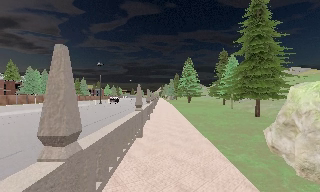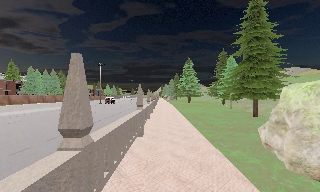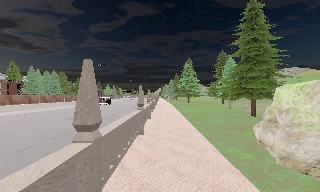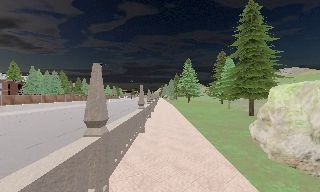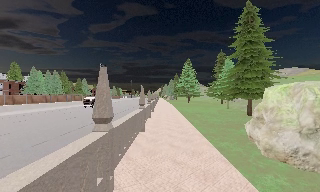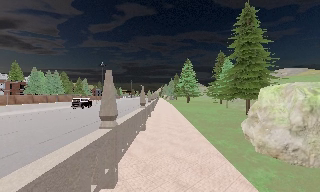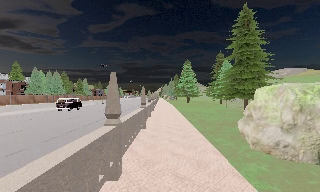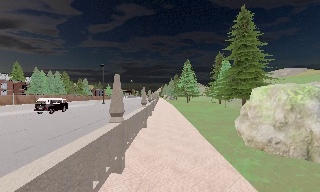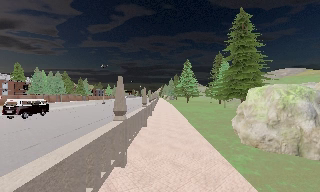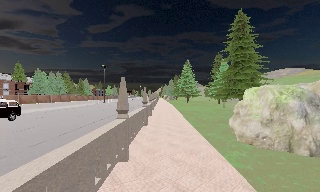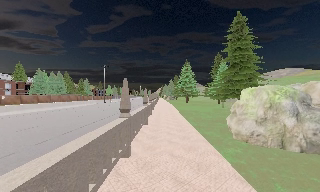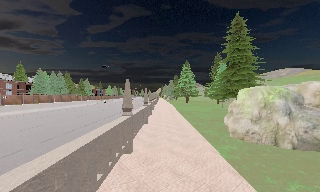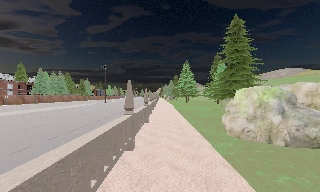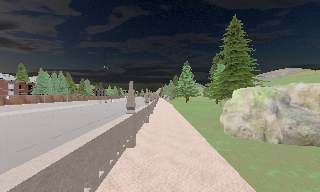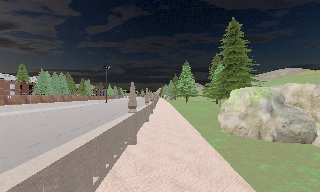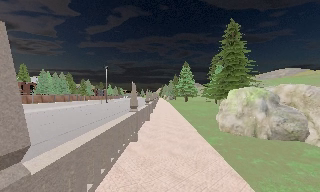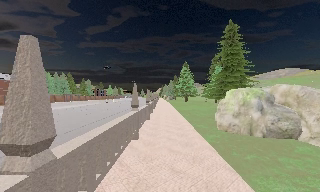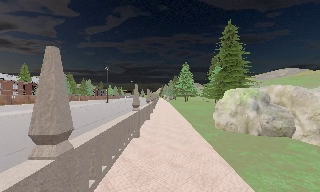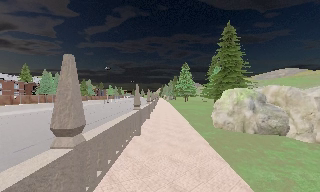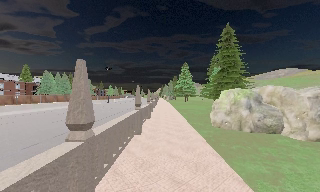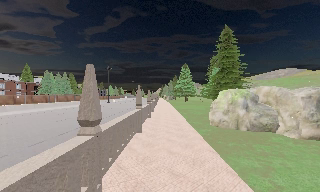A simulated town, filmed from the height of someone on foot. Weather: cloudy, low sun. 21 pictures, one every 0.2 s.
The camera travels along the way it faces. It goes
backward.
0.0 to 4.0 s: The camera travels backward, about 7 m, so what stands in front gets smaller.
The film runs backward here.
